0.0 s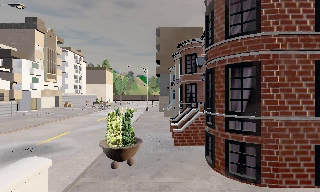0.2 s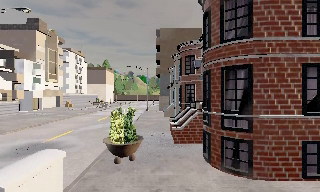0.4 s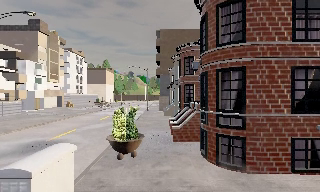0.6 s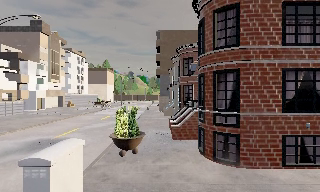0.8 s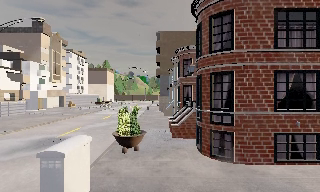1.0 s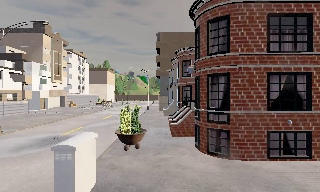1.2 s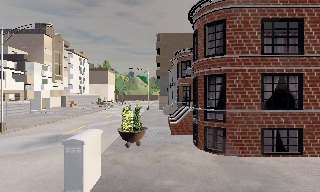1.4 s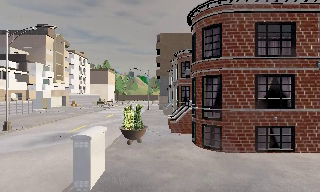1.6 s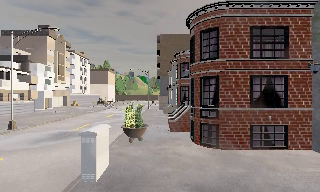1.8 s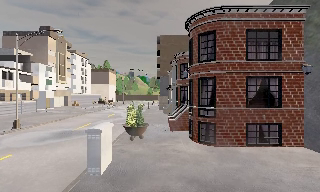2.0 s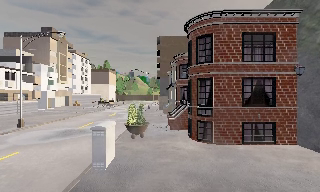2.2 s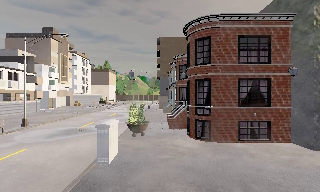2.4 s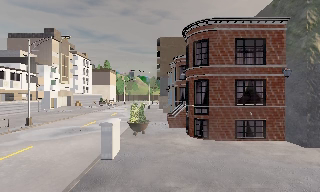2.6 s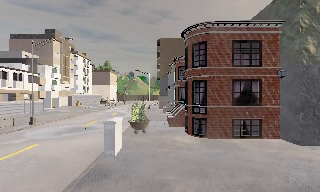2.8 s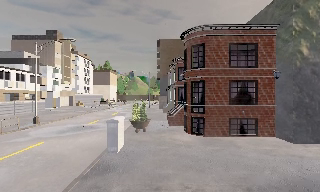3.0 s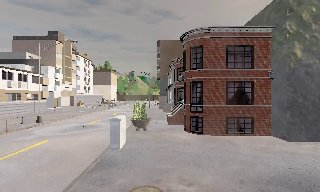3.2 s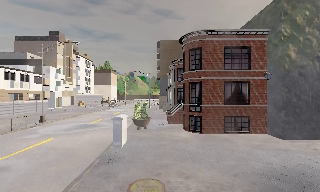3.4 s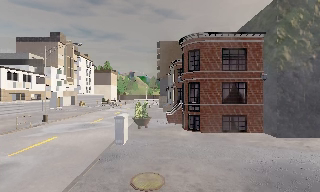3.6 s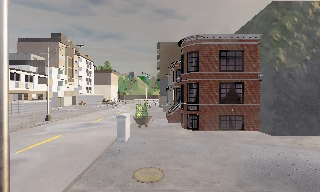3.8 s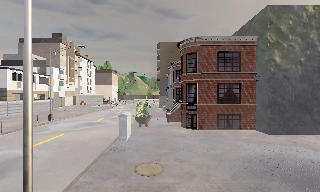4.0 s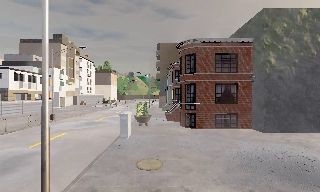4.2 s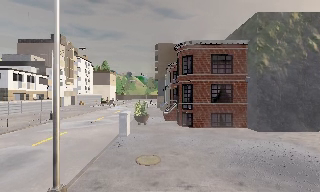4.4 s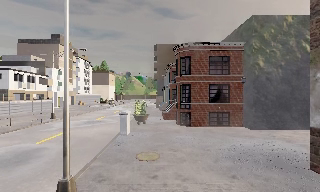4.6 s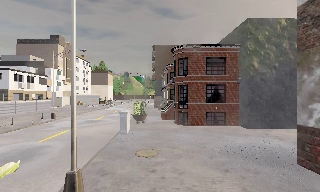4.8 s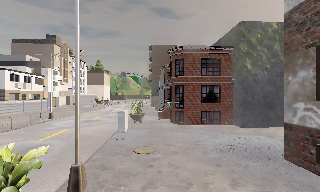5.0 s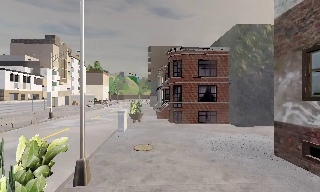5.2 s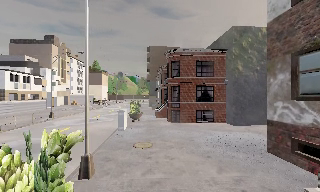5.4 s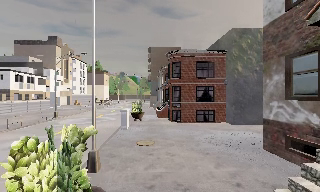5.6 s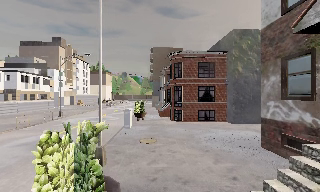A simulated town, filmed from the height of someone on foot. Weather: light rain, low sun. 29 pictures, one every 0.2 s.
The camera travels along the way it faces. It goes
backward.
0.0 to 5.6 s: The camera travels backward, about 11 m, so what stands in front gets smaller.
The film runs backward here.
